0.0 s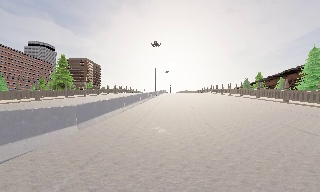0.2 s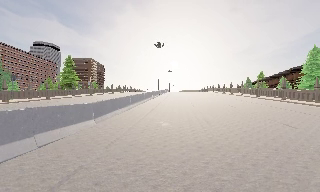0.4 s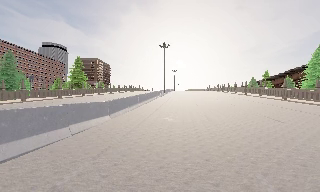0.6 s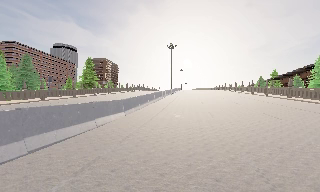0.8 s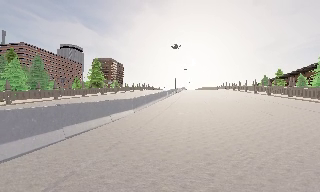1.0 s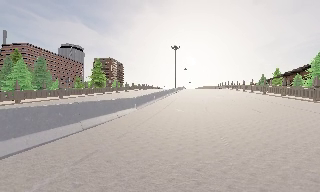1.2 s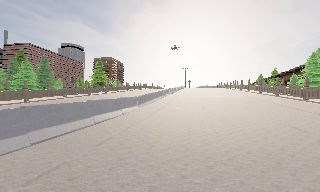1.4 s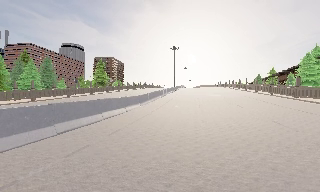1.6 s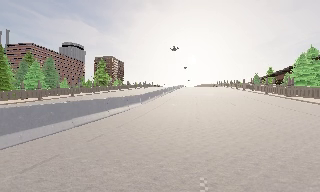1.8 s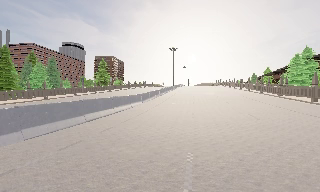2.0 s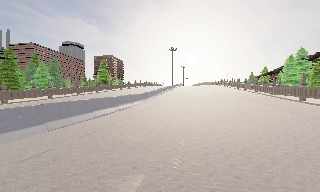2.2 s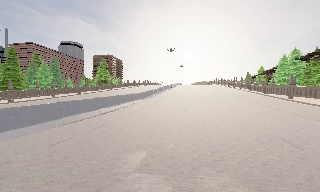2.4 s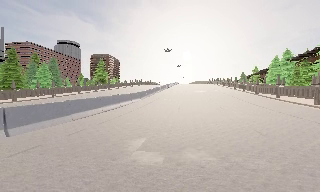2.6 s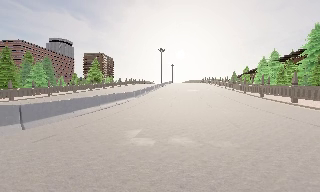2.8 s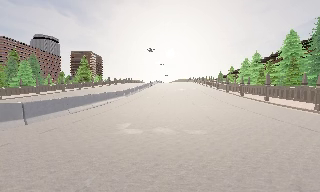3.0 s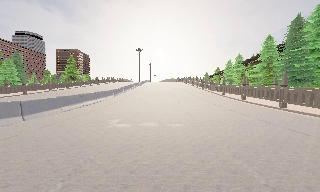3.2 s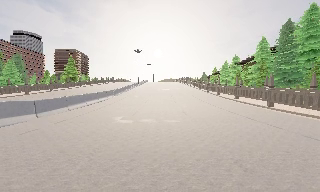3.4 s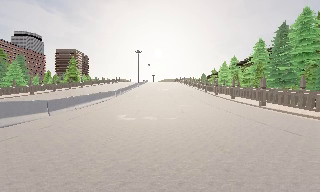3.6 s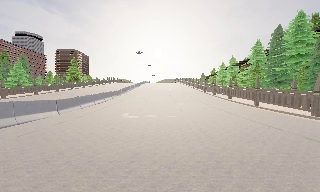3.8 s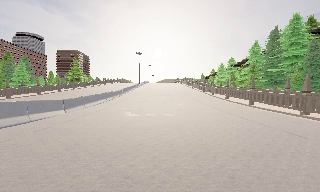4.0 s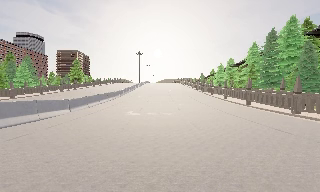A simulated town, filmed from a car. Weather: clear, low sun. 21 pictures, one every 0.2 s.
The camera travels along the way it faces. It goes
backward.
0.0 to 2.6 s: The camera travels backward, about 15 m, so what stands in front gets smaller.
2.6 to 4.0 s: The camera travels backward, about 7 m, so what stands in front gets smaller. It loses speed.
The film runs backward here.
